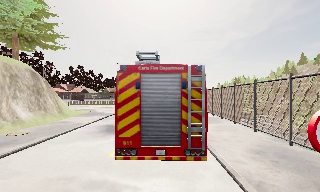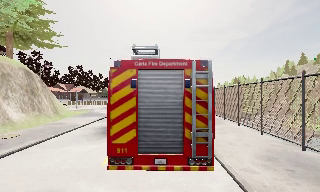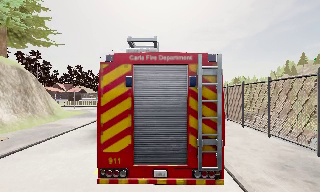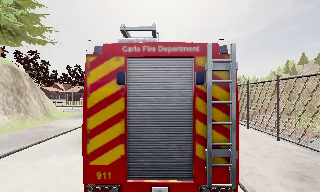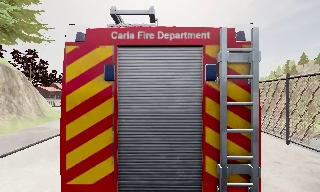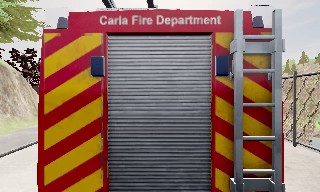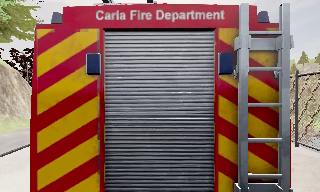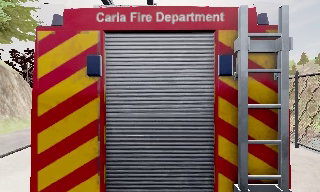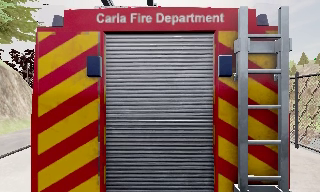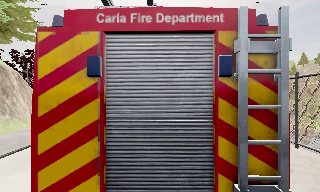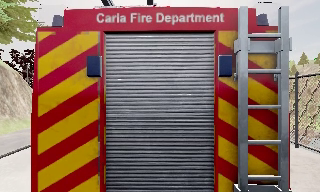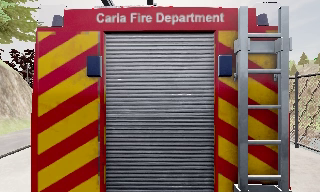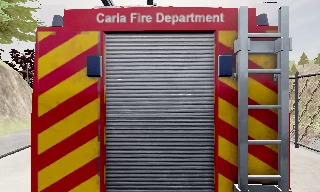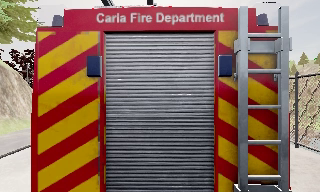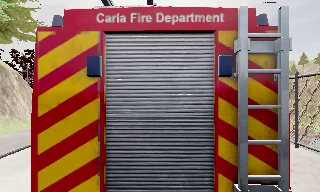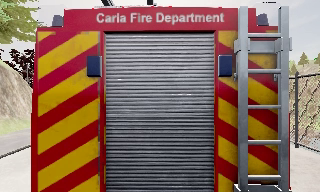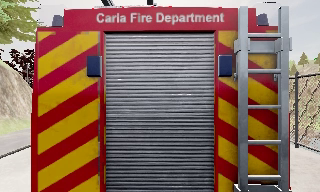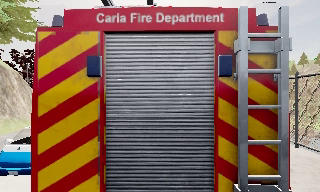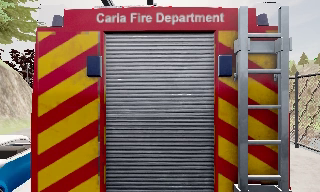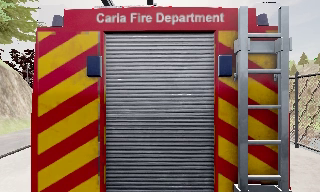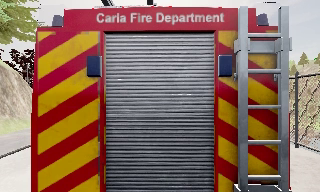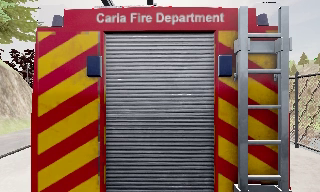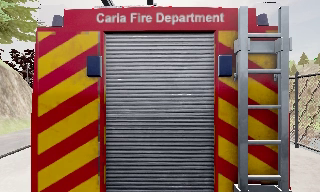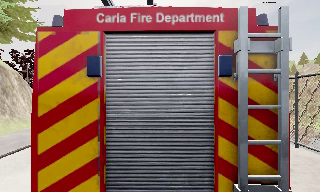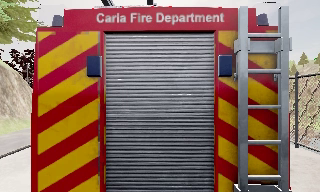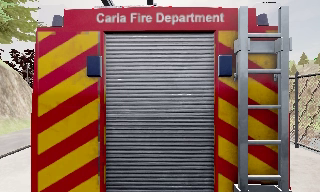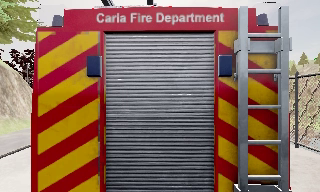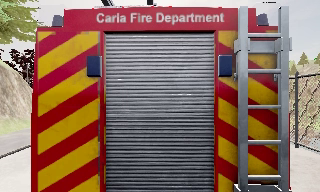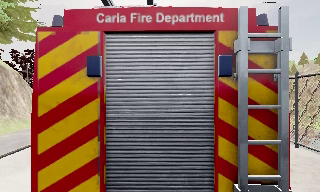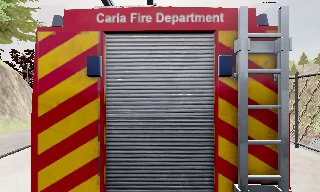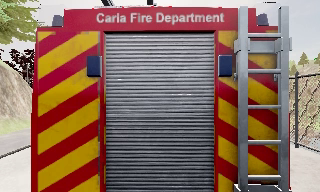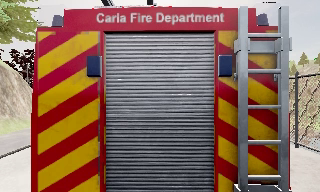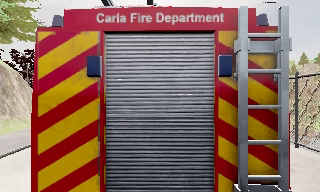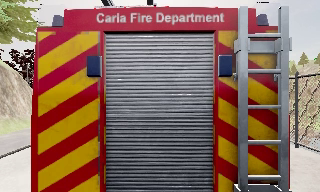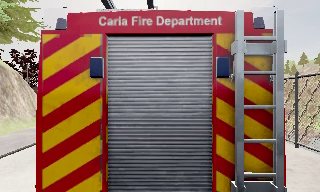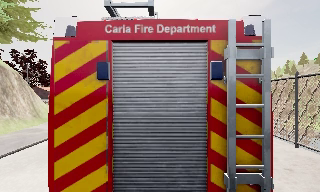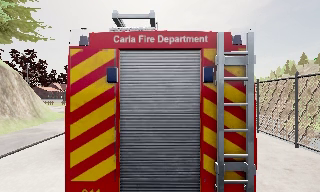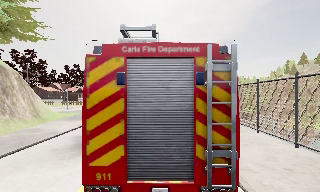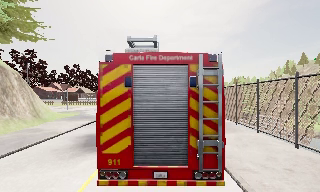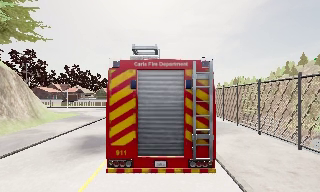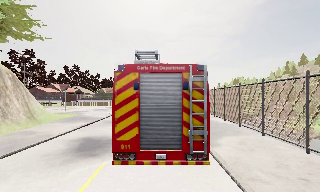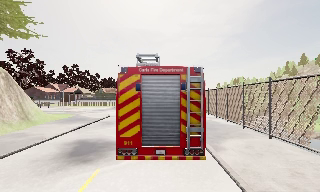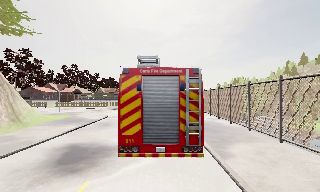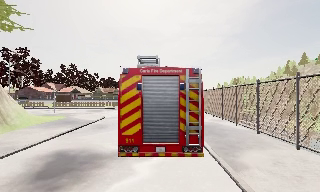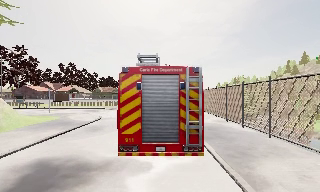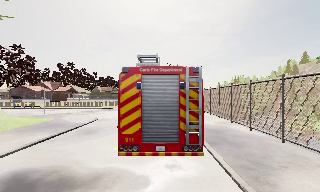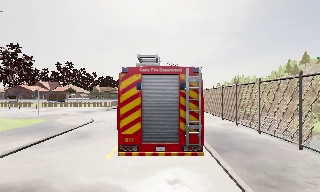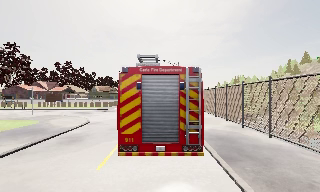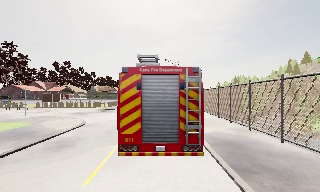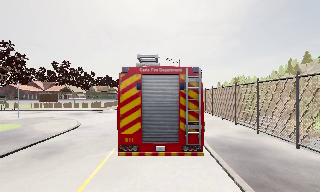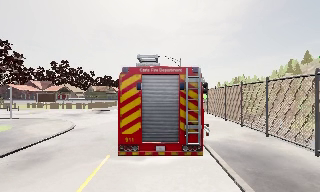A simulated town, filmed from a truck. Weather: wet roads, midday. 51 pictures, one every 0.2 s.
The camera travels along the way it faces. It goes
forward.
0.0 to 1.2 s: The camera travels forward, about 3 m, so what stands in front looms larger. It loses speed.
1.2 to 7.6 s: The camera keeps its place and its aim.
7.6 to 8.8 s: The camera travels forward, about 4 m, so what stands in front looms larger. It gains speed.
8.8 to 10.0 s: The camera travels forward, about 5 m, so what stands in front looms larger.
The film runs forward here.
